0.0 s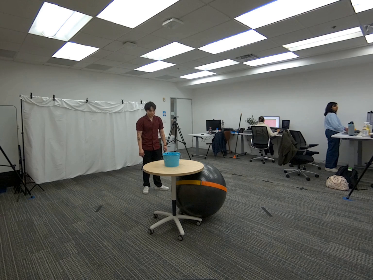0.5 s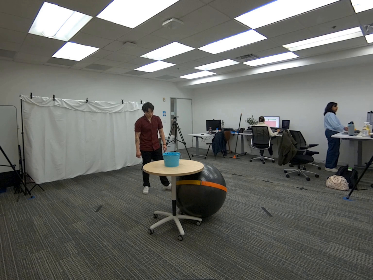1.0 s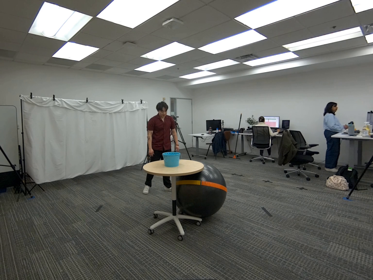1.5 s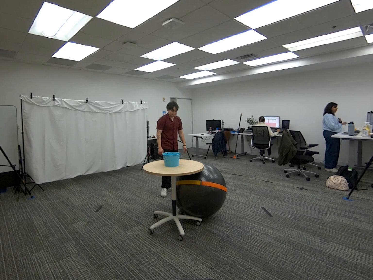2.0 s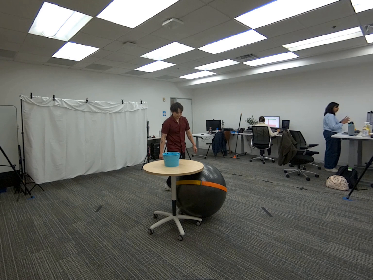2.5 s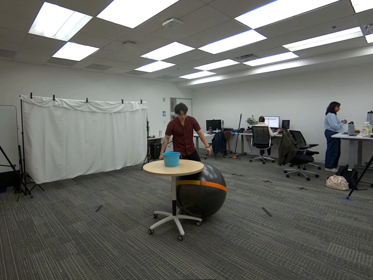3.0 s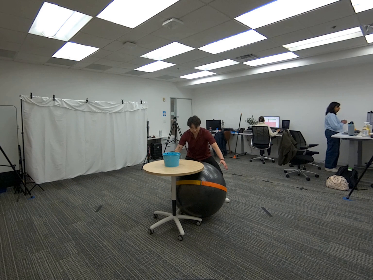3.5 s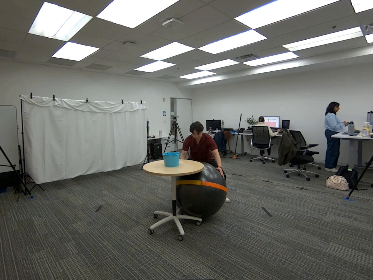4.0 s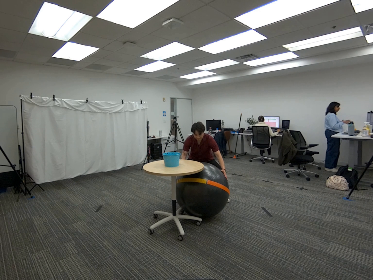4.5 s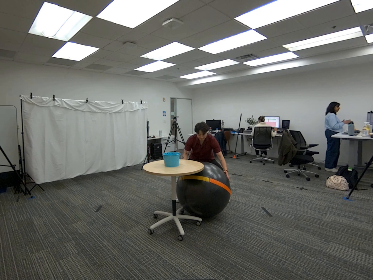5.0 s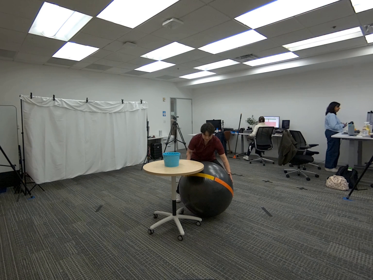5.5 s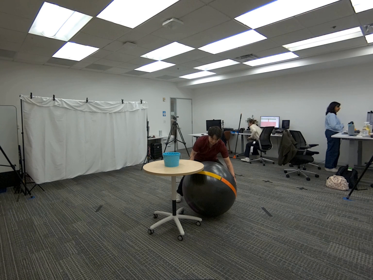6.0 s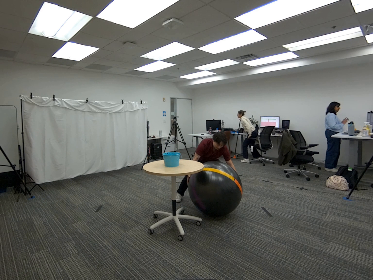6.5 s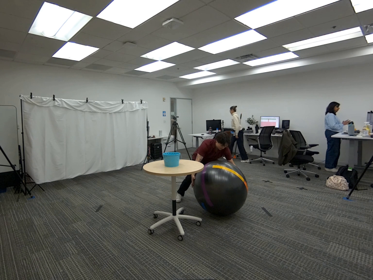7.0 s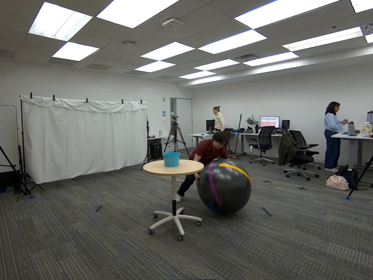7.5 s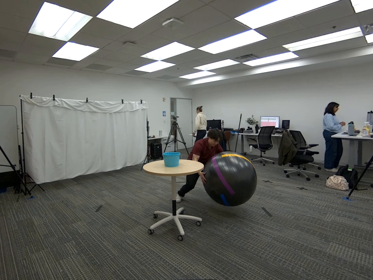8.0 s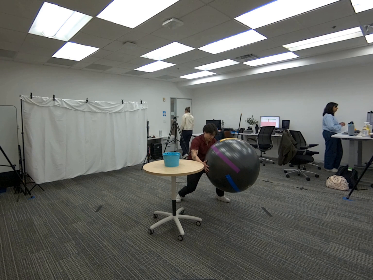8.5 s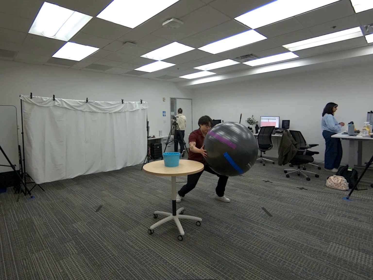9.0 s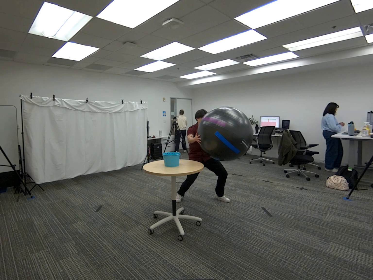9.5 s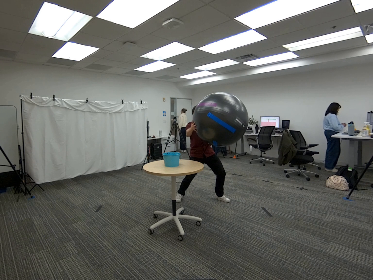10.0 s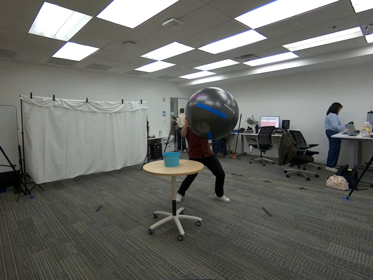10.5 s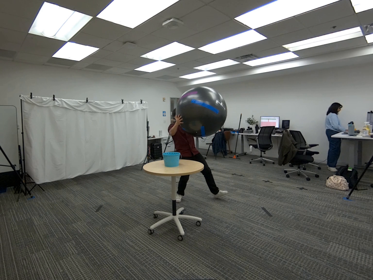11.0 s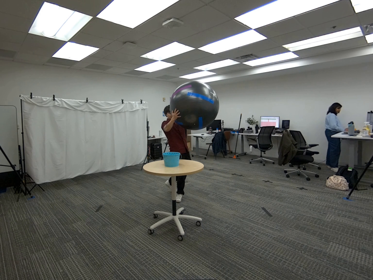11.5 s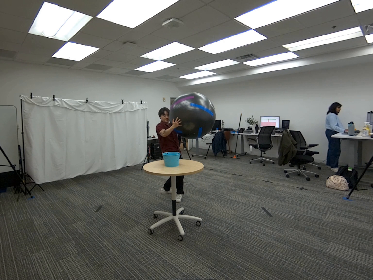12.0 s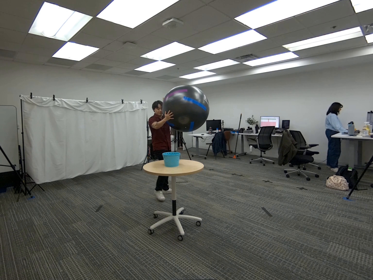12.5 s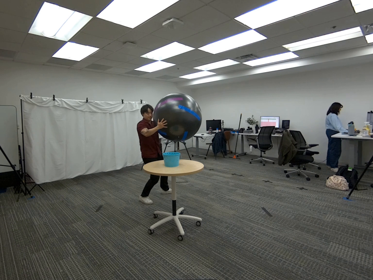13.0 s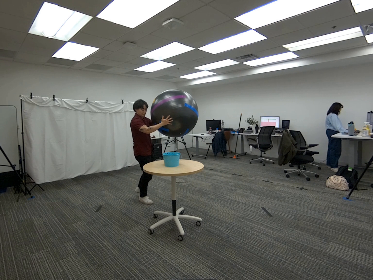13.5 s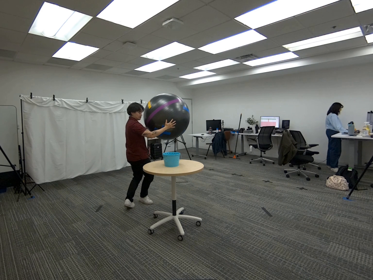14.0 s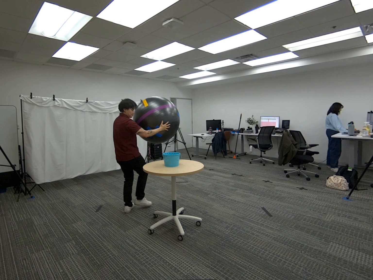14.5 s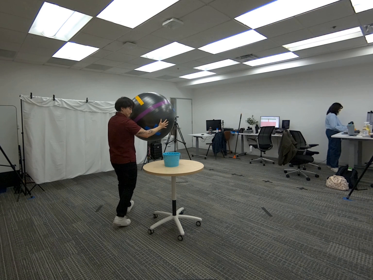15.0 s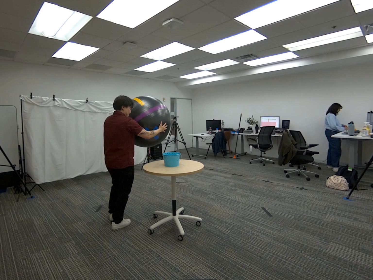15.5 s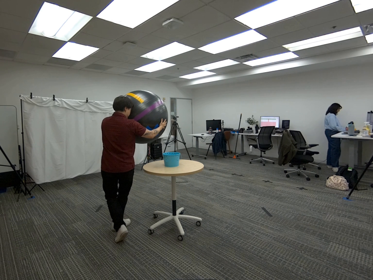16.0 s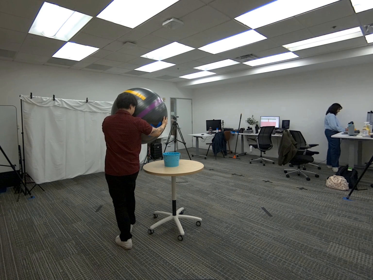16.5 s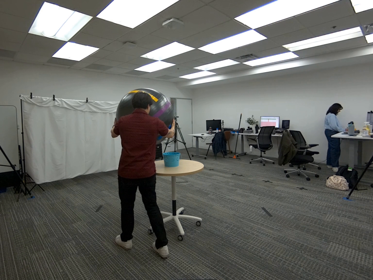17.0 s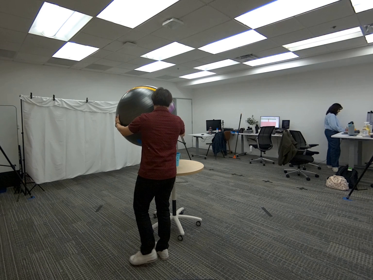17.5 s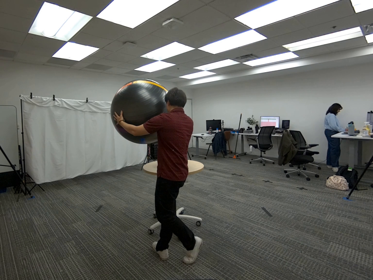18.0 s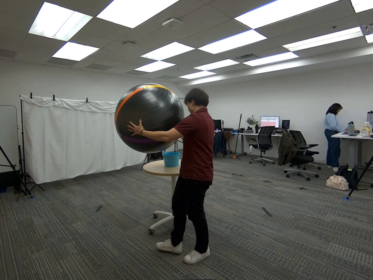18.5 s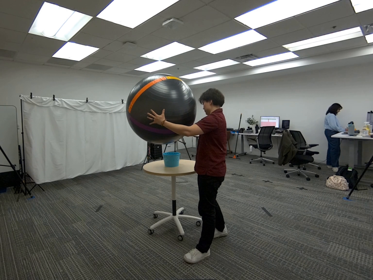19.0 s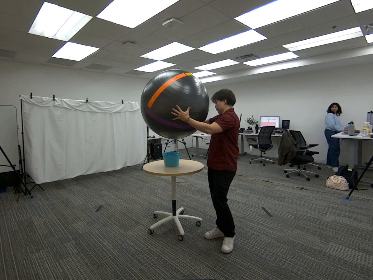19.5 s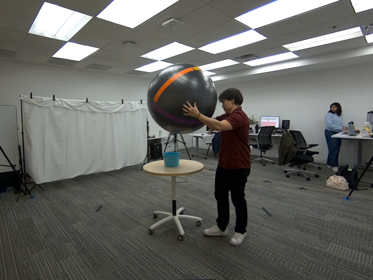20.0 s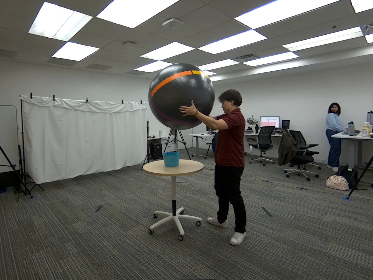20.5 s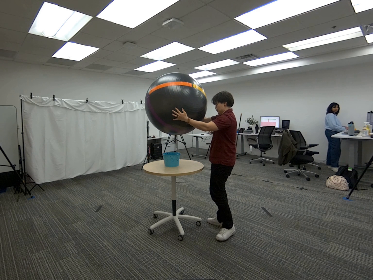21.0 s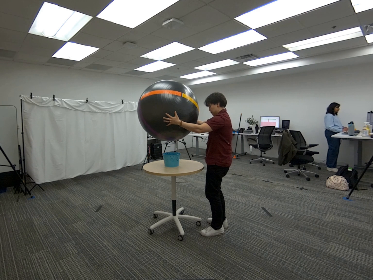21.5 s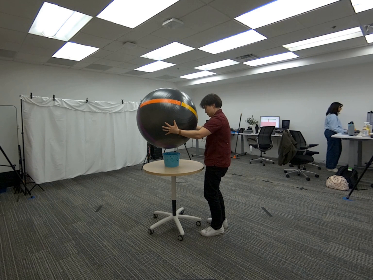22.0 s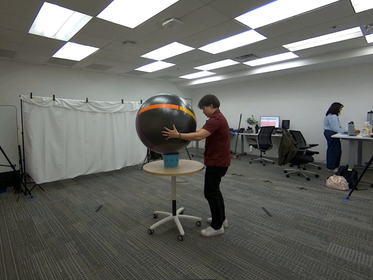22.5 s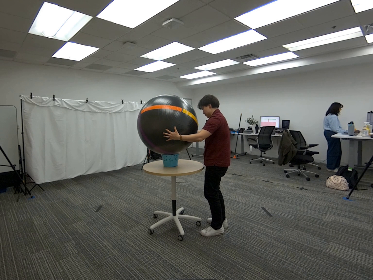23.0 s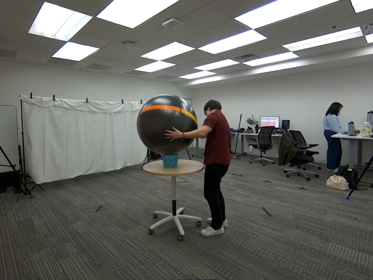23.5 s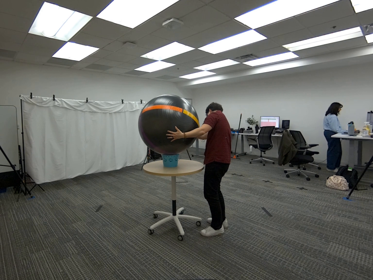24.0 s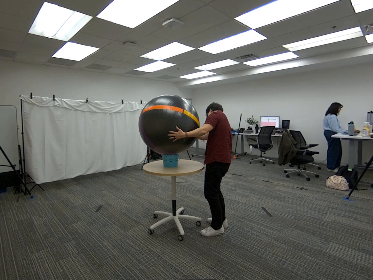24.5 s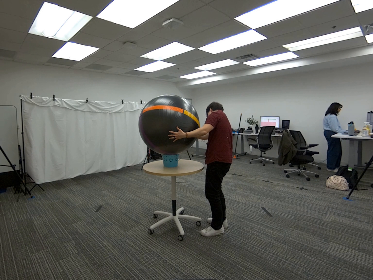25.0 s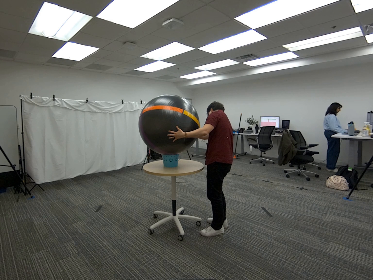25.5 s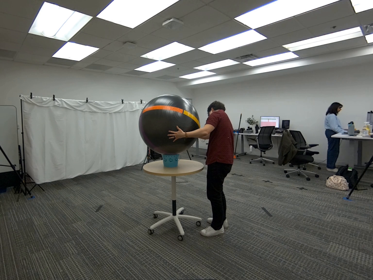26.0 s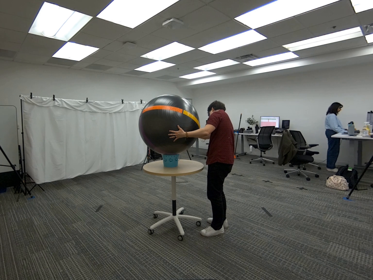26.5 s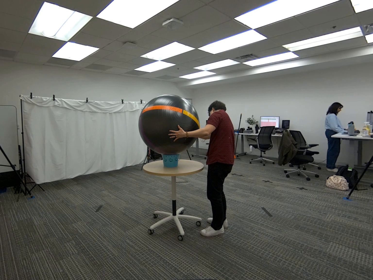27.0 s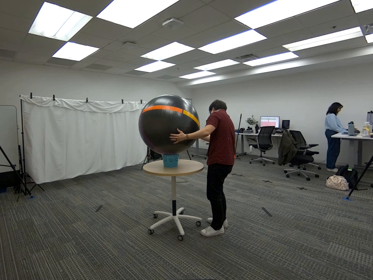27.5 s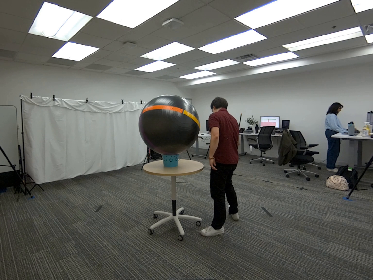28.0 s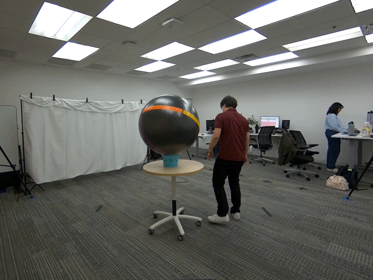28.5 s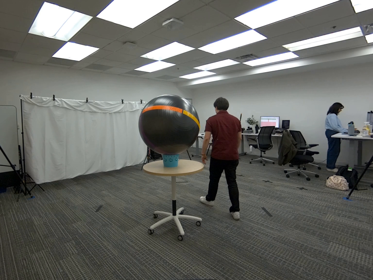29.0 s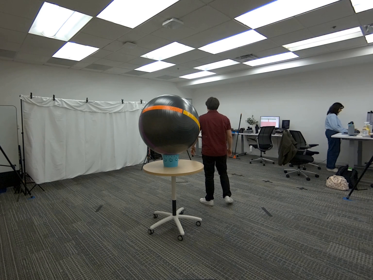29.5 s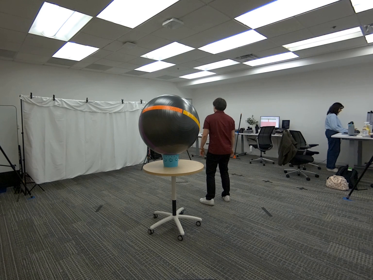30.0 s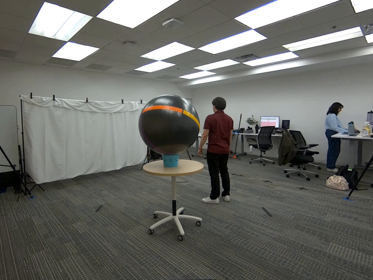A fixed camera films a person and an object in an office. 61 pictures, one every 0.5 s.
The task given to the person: Walk over to the yoga ball on the floor and place on the round table on top of the blue basket.
